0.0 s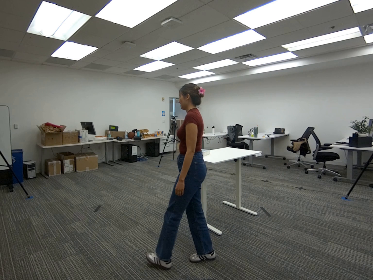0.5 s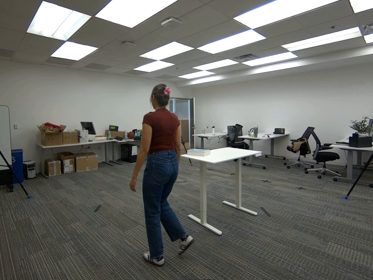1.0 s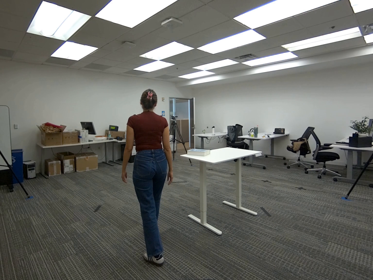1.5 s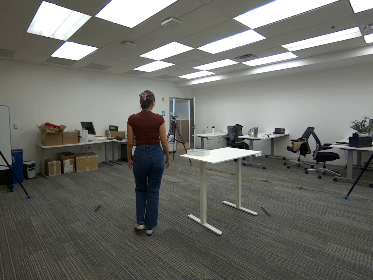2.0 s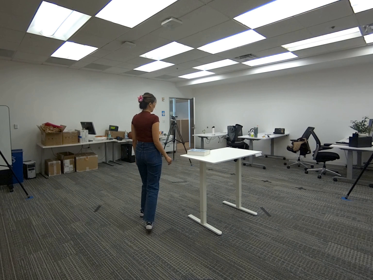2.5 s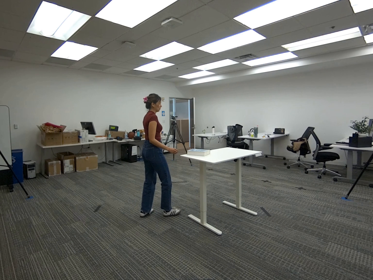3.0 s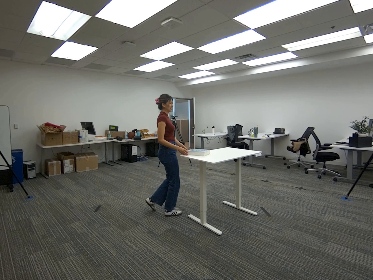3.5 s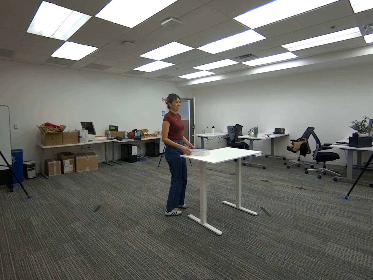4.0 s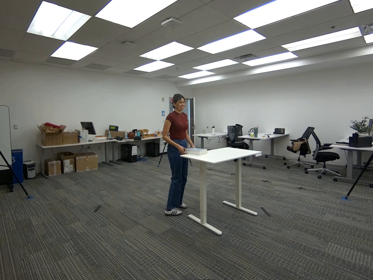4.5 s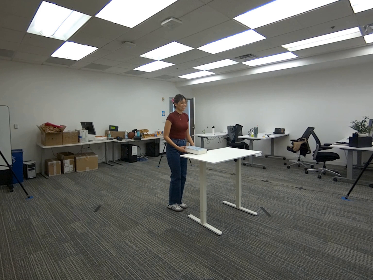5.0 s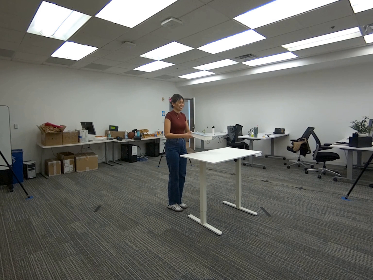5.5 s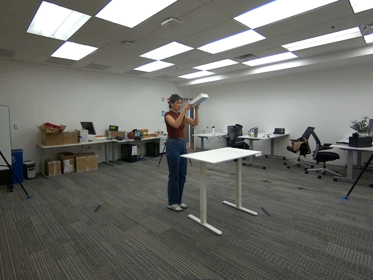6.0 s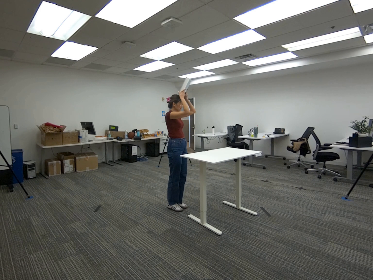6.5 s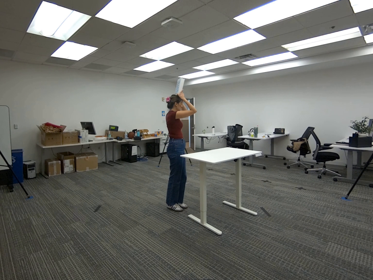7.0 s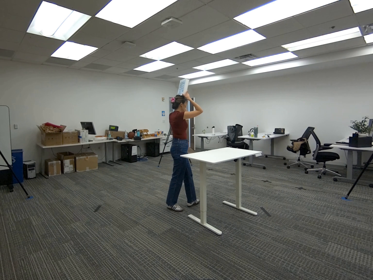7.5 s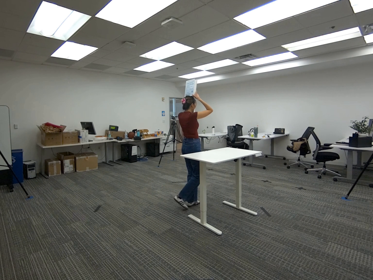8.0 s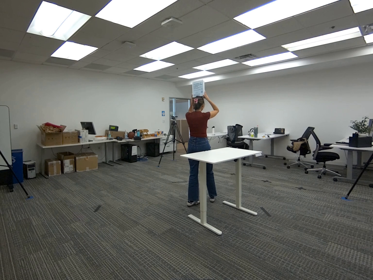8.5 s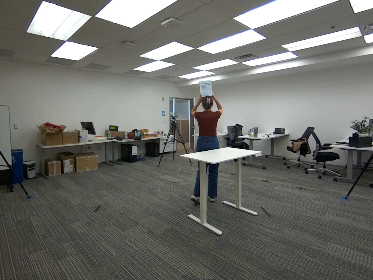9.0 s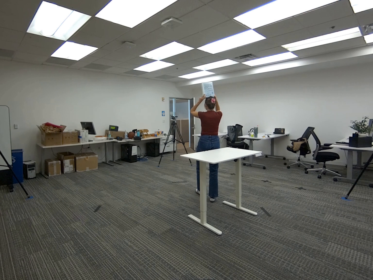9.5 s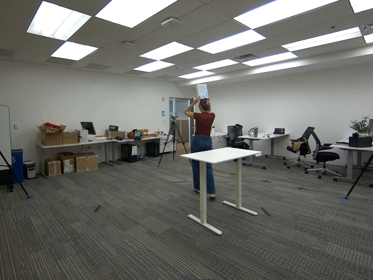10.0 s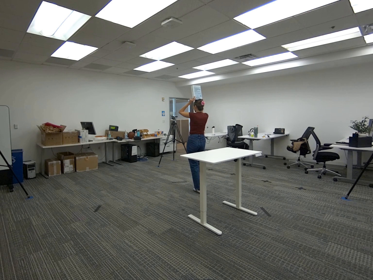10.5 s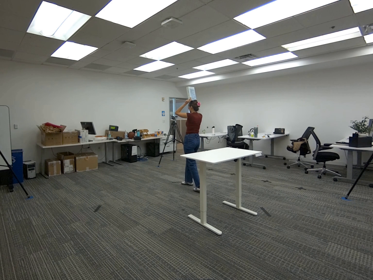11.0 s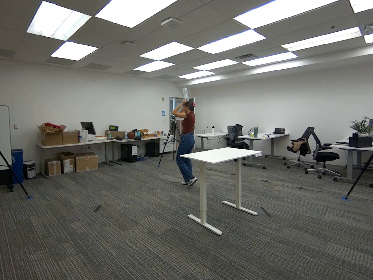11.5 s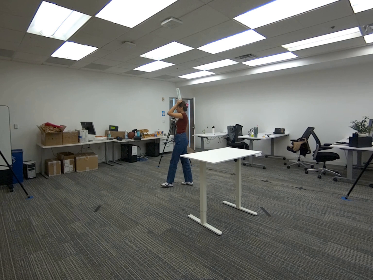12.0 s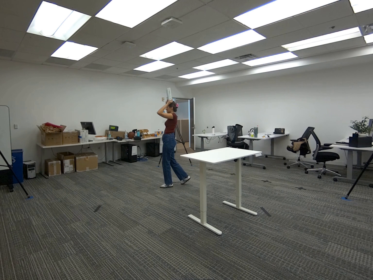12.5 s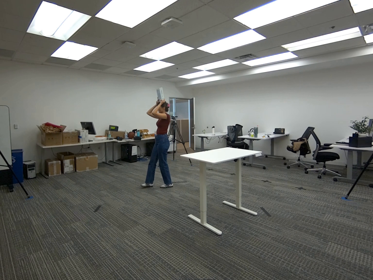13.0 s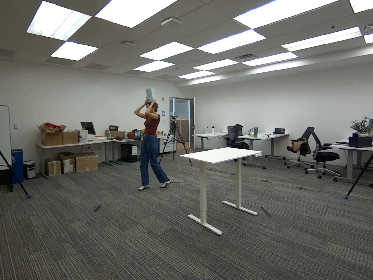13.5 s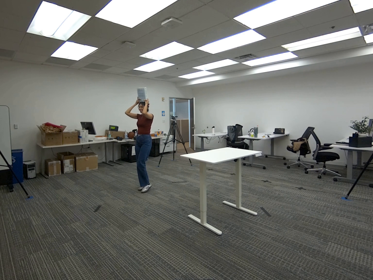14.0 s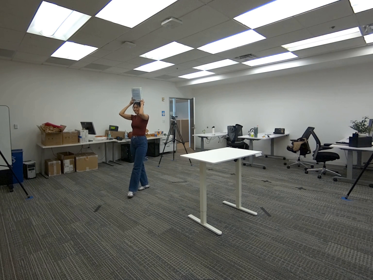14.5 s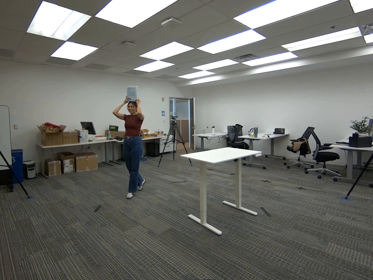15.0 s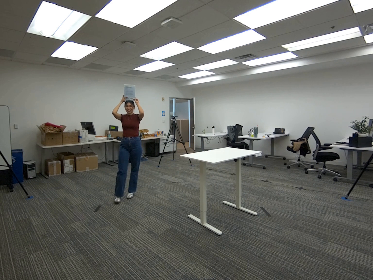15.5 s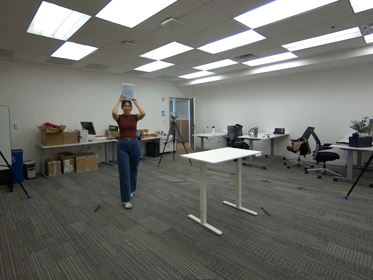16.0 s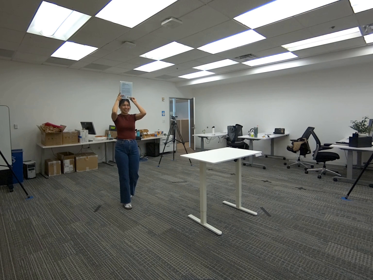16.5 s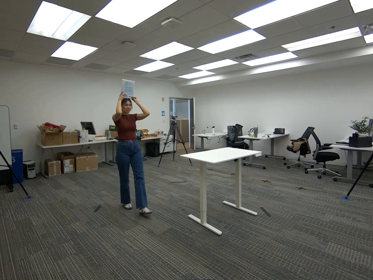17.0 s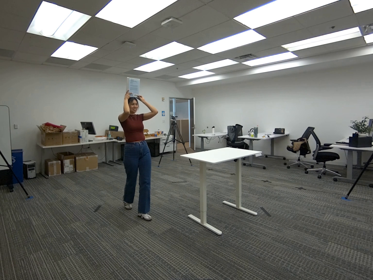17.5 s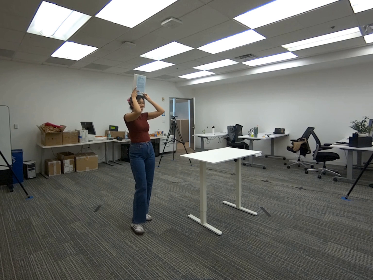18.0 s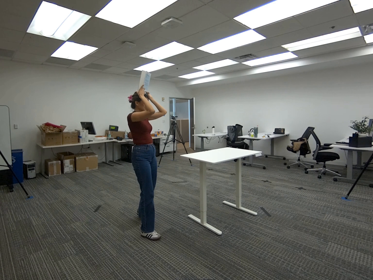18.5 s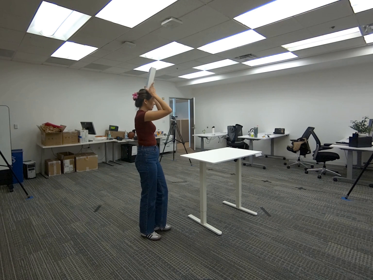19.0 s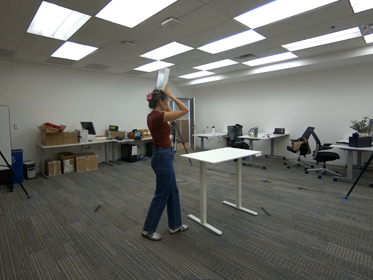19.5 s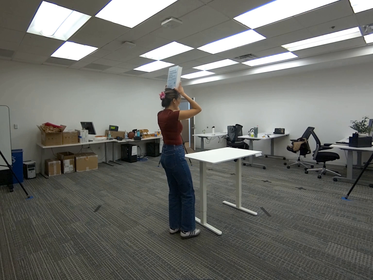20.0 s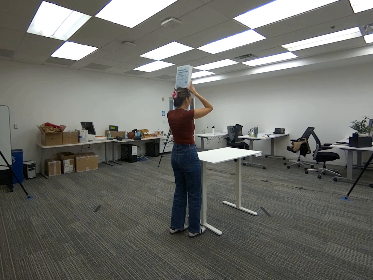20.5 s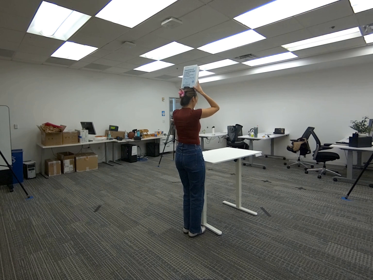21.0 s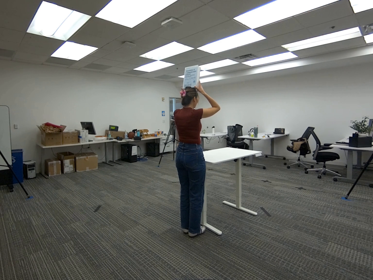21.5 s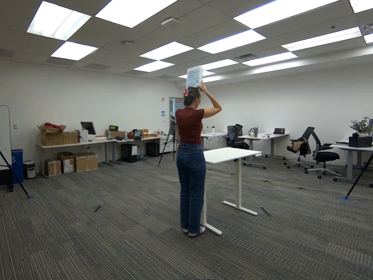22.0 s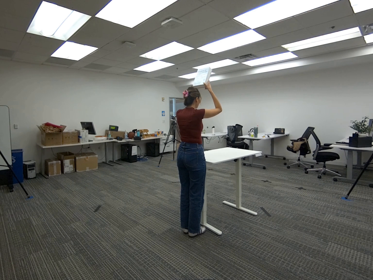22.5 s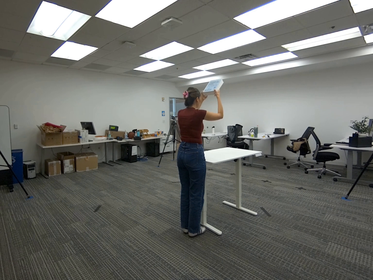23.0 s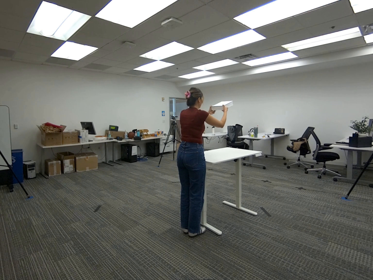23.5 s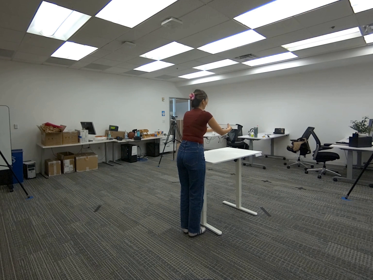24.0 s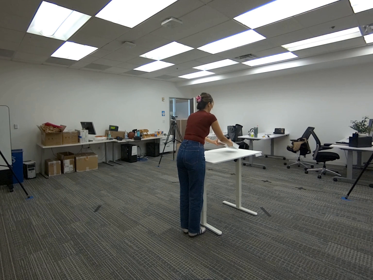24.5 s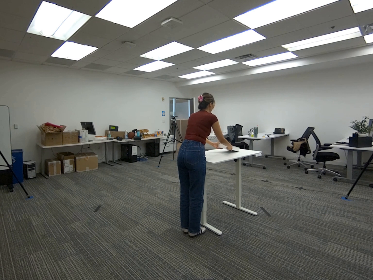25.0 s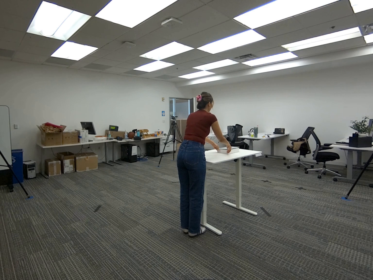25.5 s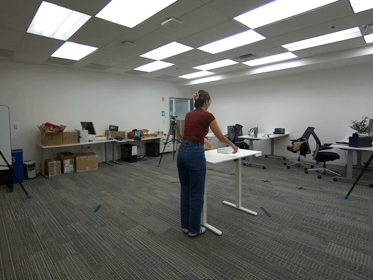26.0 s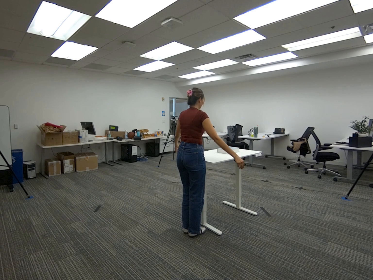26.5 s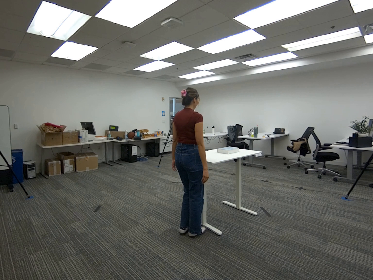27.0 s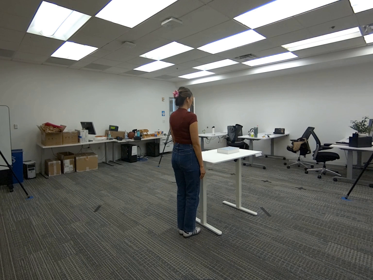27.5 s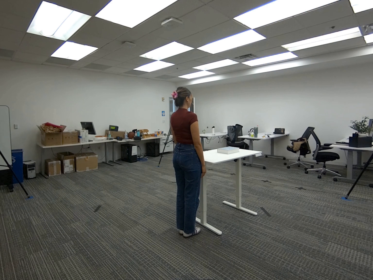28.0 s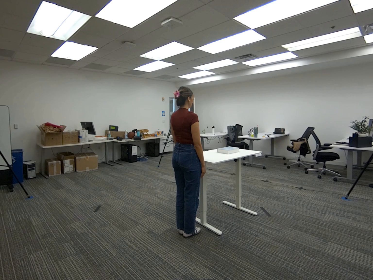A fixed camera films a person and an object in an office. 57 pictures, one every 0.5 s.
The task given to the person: Walk to the light blue book on the white desk. Pick it up with both hands, place it carefully on your head while holding it, walk around, and then return the book to the white desk.
